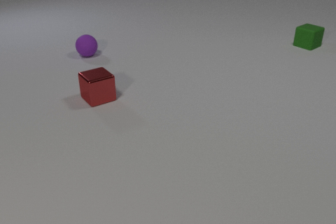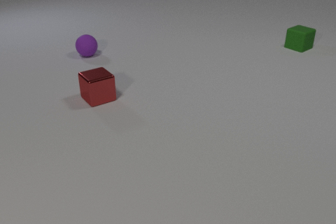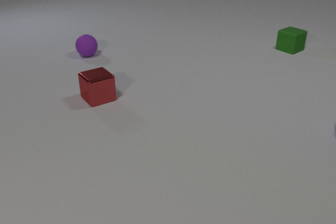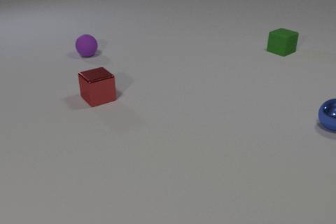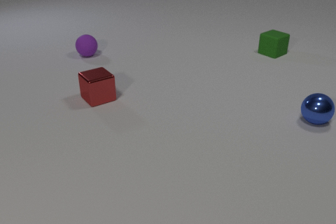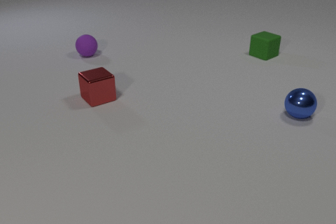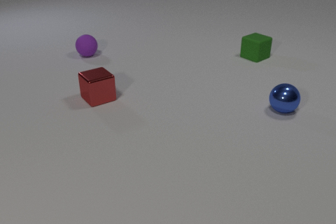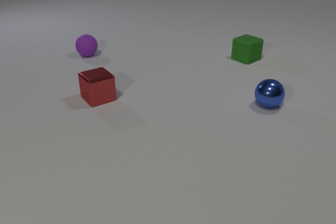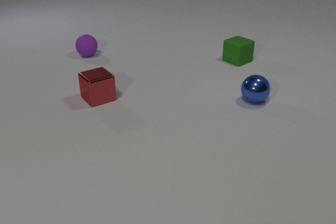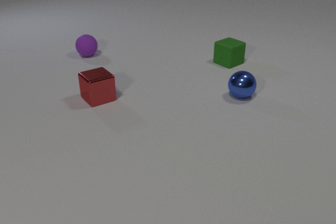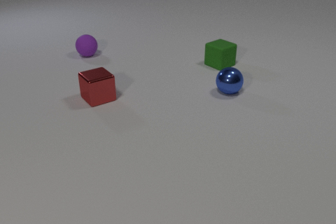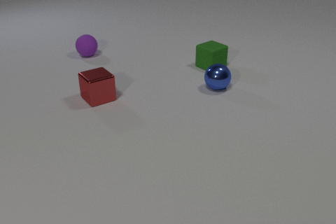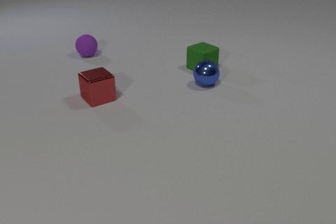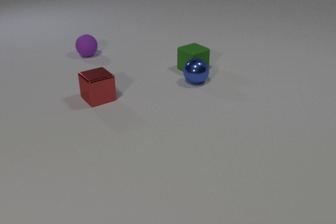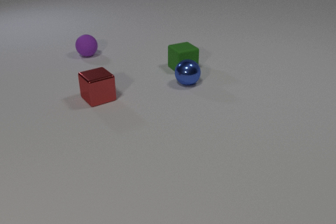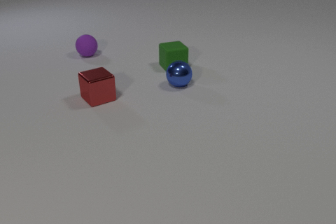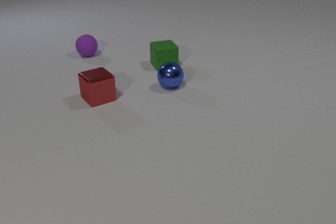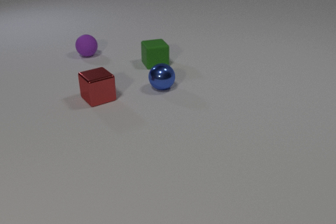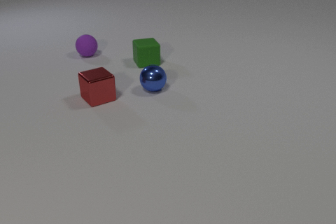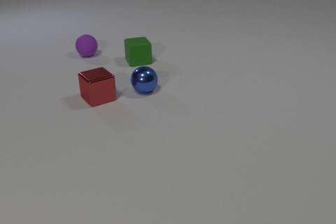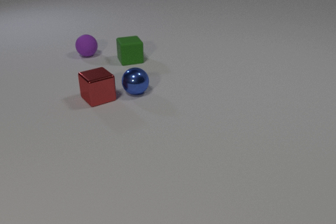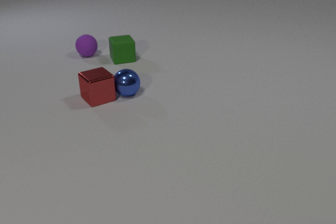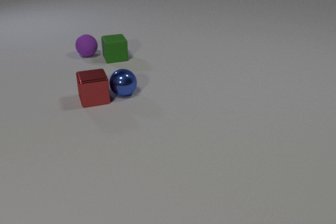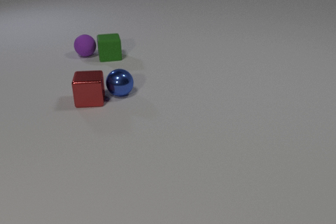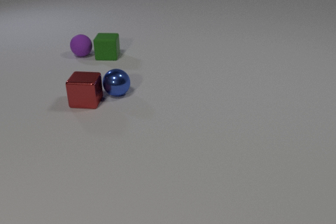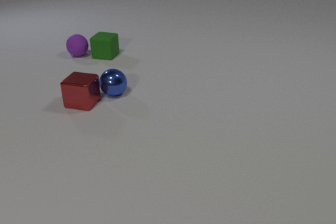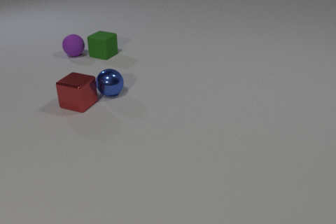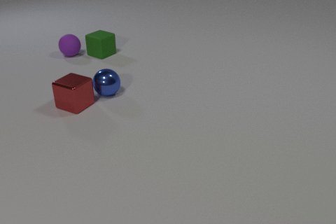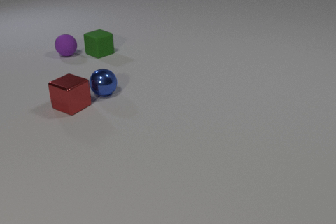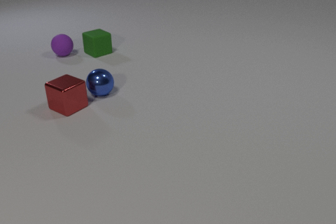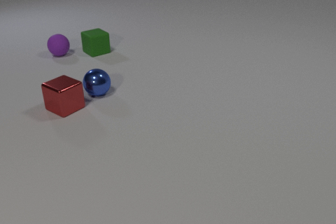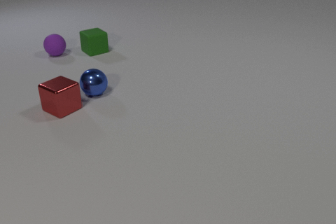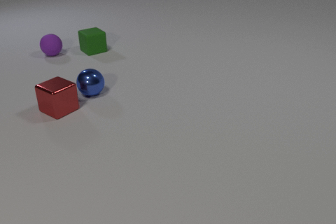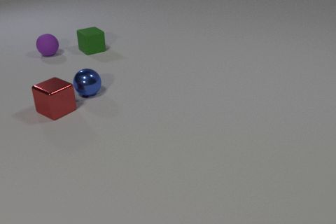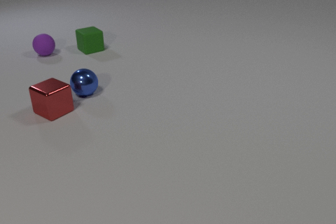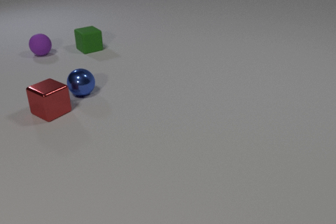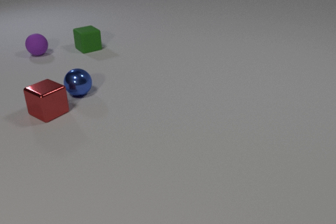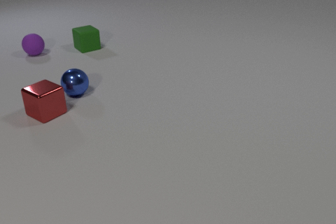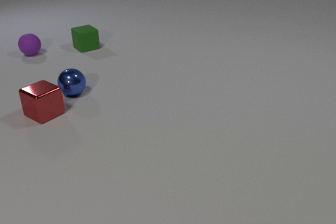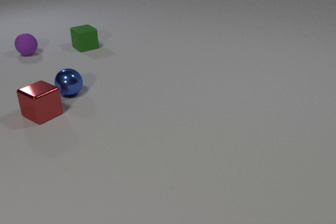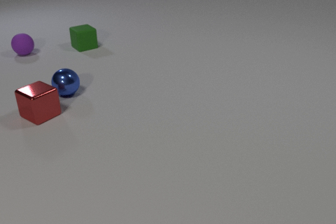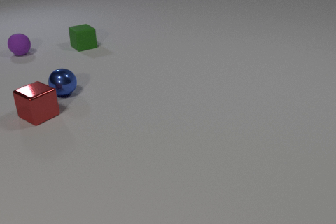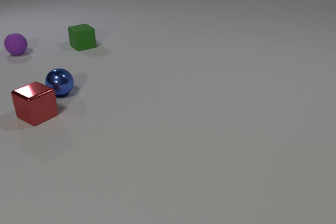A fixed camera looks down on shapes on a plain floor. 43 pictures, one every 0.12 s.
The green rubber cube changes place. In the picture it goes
to the left.
The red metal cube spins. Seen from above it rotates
clockwise.
0.00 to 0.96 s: The green rubber cube slides to the left and toward the camera. The blue metal sphere comes in at the right edge, rolls to the left.
0.96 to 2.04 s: The green rubber cube slides to the left, spins clockwise seen from above by about 15 degrees, its near face sliding to the left. The blue metal sphere rolls to the left. The green rubber cube and the blue metal sphere collide.
2.04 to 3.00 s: The green rubber cube slides to the left and away from the camera, spins so that its near face slides to the left, clockwise seen from above. The blue metal sphere rolls to the left. The red metal cube slides to the left and toward the camera, spins clockwise seen from above by about 45 degrees, its near face sliding to the left. The purple rubber sphere rolls to the left. The blue metal sphere and the red metal cube collide. The green rubber cube and the purple rubber sphere collide.
3.00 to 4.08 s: The green rubber cube slides away from the camera and to the left, spins so that its near face slides to the left, clockwise seen from above. The blue metal sphere rolls to the left. The red metal cube slides to the left, spins clockwise seen from above by about 15 degrees, its near face sliding to the left. The purple rubber sphere rolls to the left.
4.08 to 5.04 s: The green rubber cube slides away from the camera and to the left. The blue metal sphere rolls to the left. The red metal cube slides to the left. The purple rubber sphere rolls to the left and away from the camera.
What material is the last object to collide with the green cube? rubber.
Are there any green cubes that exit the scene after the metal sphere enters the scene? no.
What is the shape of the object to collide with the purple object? cube.
